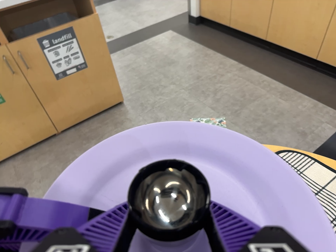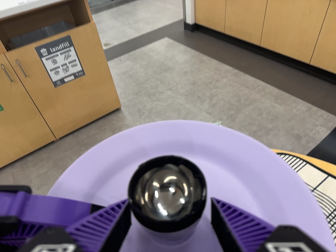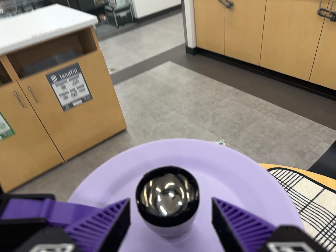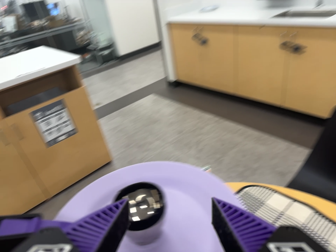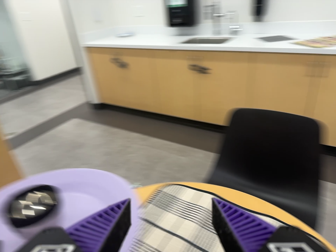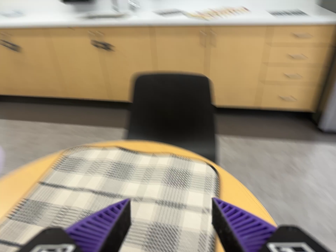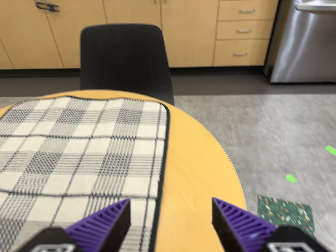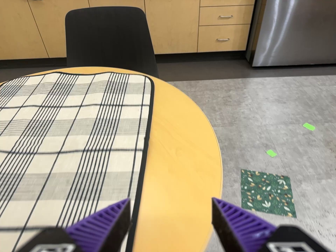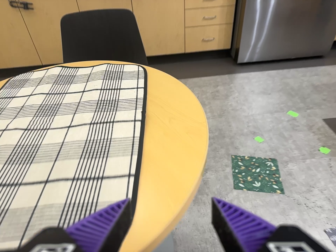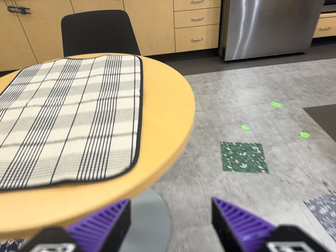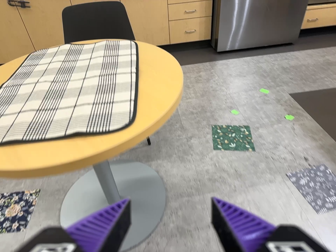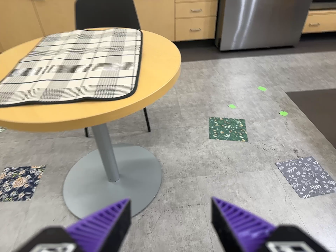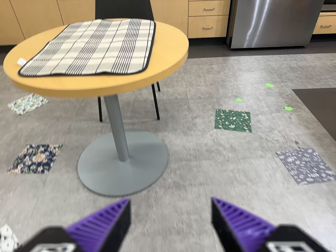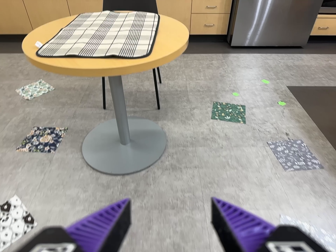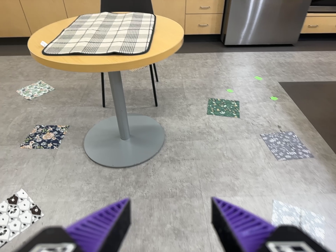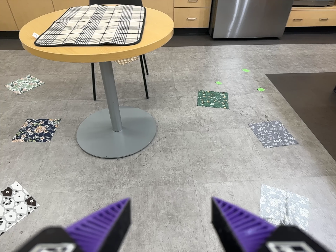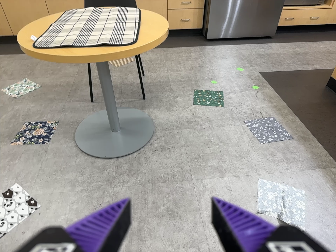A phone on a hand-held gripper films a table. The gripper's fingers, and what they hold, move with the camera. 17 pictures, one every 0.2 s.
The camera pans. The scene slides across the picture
to the left.
0.0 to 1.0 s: The scene slides to the left, as the camera pans about 35 degrees to its right. It travels backward, to its right and toward the bottom of its view, about 28 cm. Its aim tips toward the top of its view by about 15 degrees. It rolls about its line of sight by about 20 degrees, and the scene rotates counterclockwise.
1.0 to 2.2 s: The camera pans to its right by about 15 degrees. It travels toward the bottom of its view and backward, about 70 cm, so close, fixed things drift upward. It rolls about its line of sight by about 10 degrees, and the scene rotates counterclockwise.
2.2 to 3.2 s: The camera travels backward and toward the bottom of its view, about 40 cm, so what stands in front gets smaller.
The film runs backward here.
